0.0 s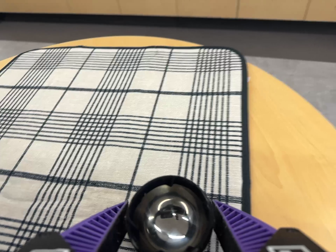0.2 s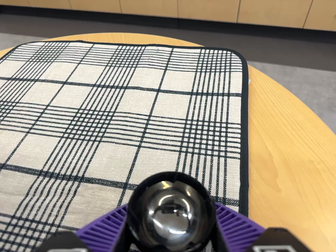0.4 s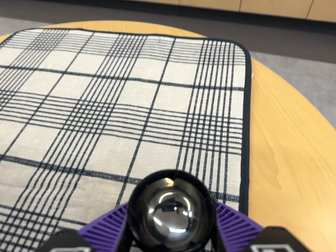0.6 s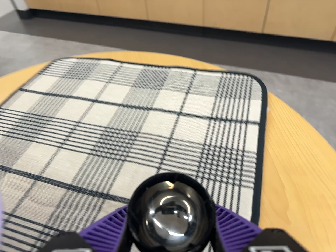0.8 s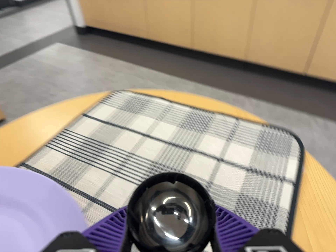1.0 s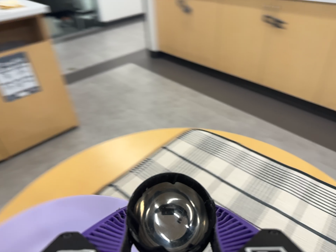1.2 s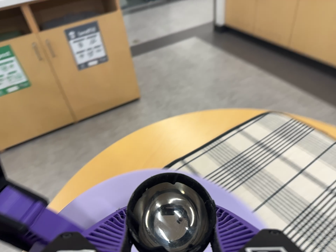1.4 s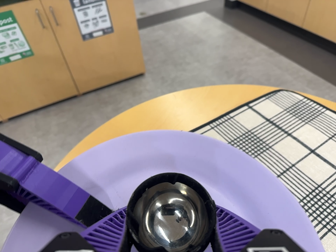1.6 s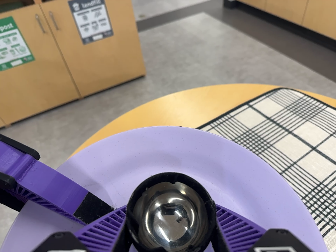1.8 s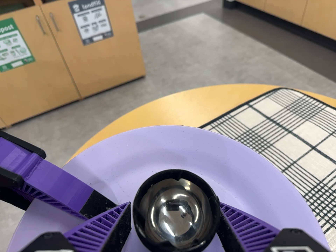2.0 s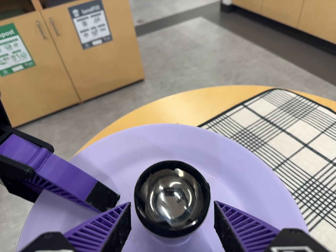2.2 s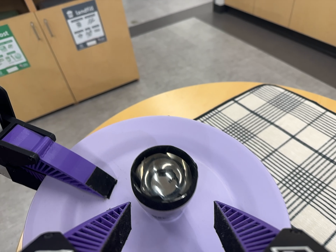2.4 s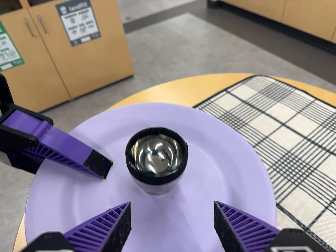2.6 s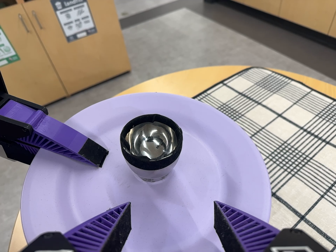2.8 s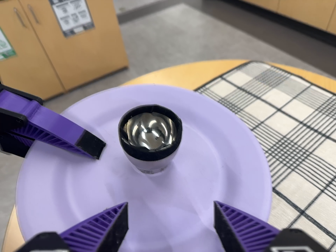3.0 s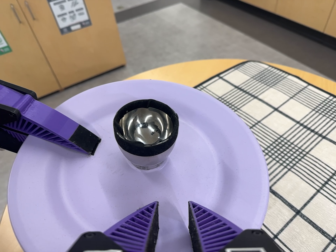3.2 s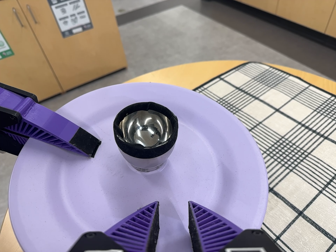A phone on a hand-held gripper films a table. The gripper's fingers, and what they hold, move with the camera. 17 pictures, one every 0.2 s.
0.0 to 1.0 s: The camera swings to its left by about 20 degrees, and the scene slides to the right. It travels backward, toward the top of its view and to its left, about 18 cm, so what stands in front gets smaller. Its aim tips toward the top of its view by about 10 degrees, and the scene shifts downward. It rolls about its line of sight by about 25 degrees, and the scene rotates clockwise.
1.0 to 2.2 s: The scene slides to the right, as the camera pans about 15 degrees to its left. It travels to its left, about 6 cm, so close, fixed things drift to the right. Its aim tips toward the bottom of its view by about 10 degrees, and the scene shifts upward.
2.2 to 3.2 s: The camera shifts only a little, or ends up much as it began.
The film runs backward here.
